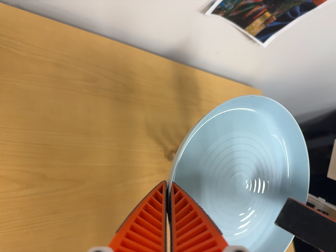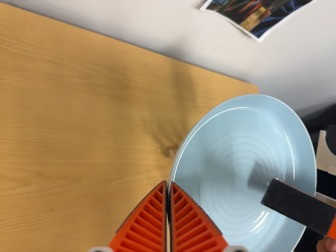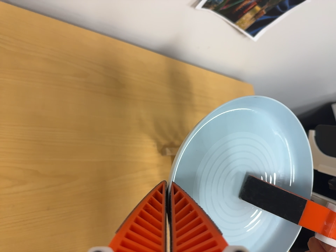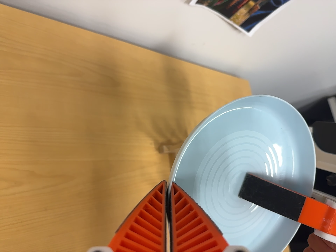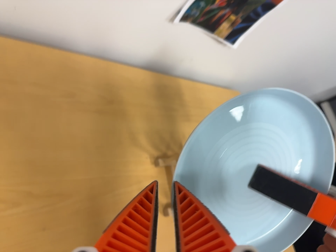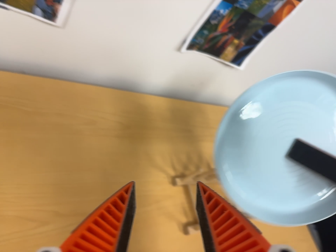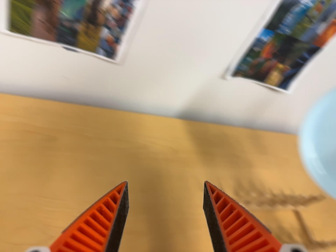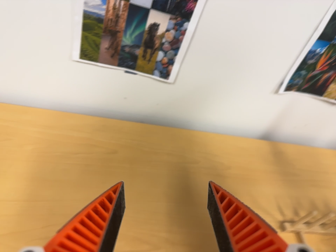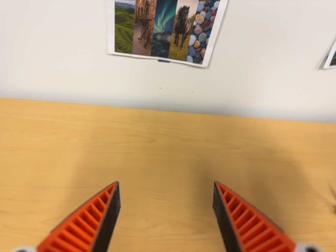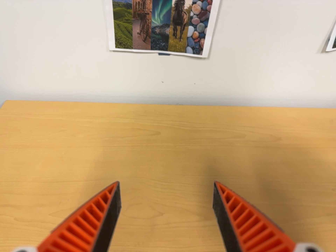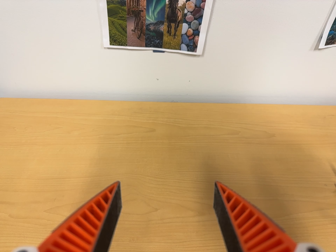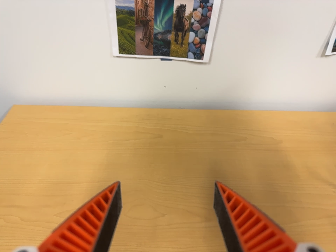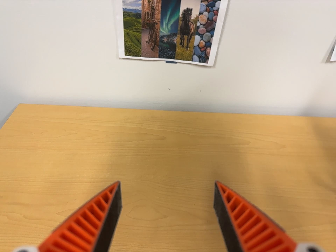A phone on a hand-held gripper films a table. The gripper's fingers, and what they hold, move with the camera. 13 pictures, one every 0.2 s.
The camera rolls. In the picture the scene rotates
counterclockwise.
The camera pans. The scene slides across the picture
to the right.
0.0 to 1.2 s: The camera pans to its left by about 10 degrees. It travels backward and toward the bottom of its view, about 9 cm, so what stands in front gets smaller. Its aim tips toward the top of its view by about 15 degrees, and the scene shifts downward. It rolls about its line of sight by about 10 degrees, and the scene rotates counterclockwise.
1.2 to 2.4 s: The camera swings to its left by about 25 degrees, and the scene slides to the right. It travels toward the bottom of its view, about 9 cm. Its aim tips toward the top of its view by about 10 degrees.
The film runs forward here.
